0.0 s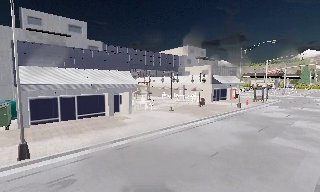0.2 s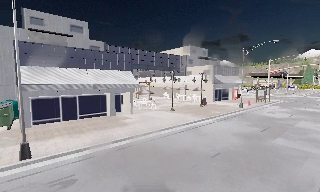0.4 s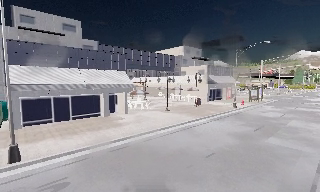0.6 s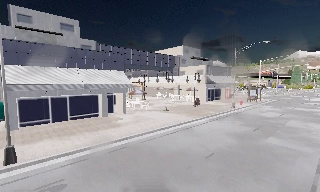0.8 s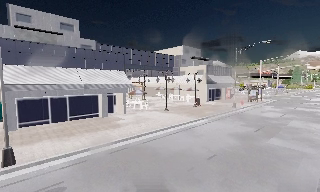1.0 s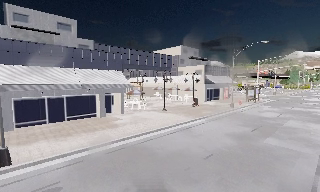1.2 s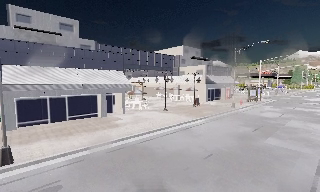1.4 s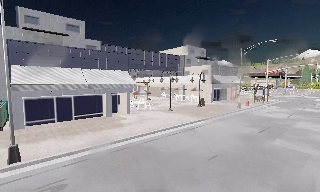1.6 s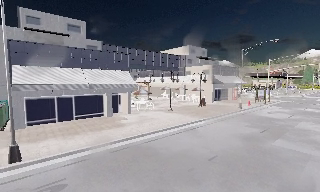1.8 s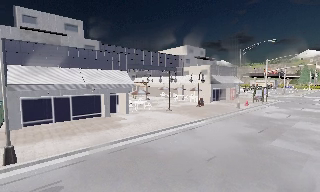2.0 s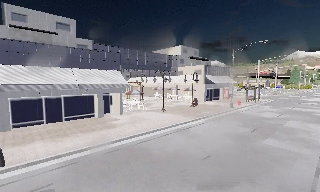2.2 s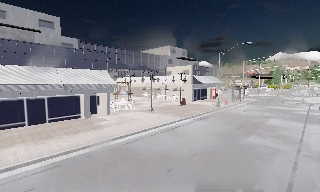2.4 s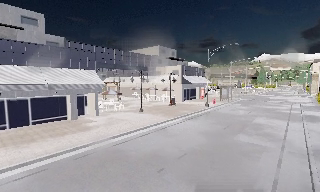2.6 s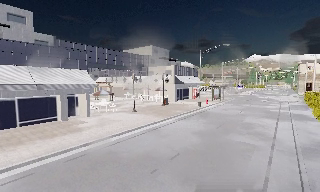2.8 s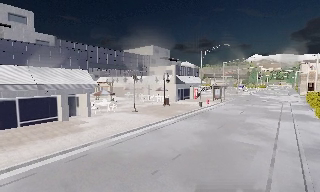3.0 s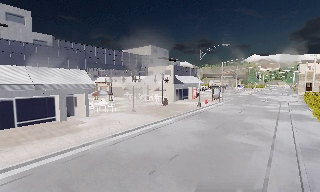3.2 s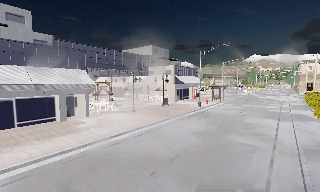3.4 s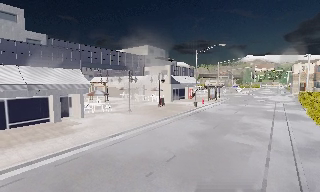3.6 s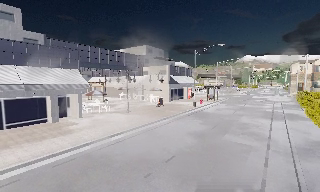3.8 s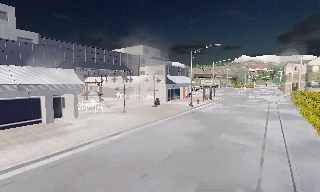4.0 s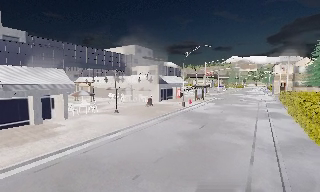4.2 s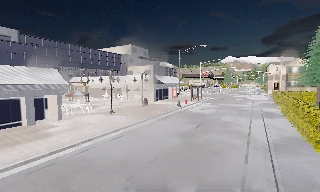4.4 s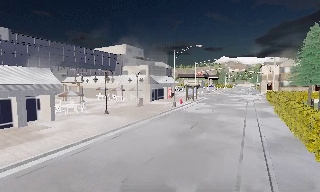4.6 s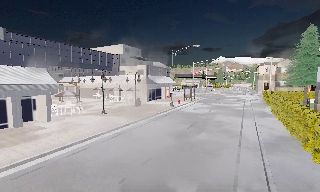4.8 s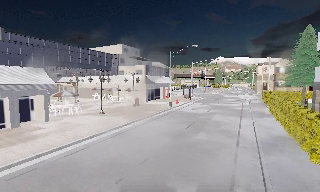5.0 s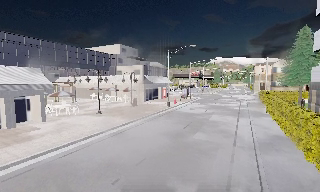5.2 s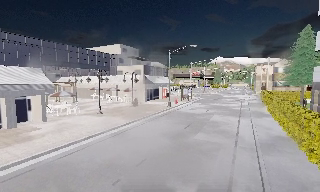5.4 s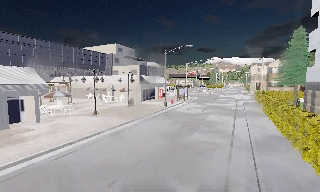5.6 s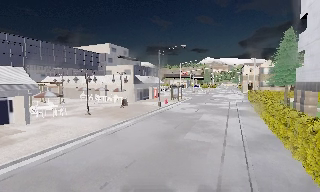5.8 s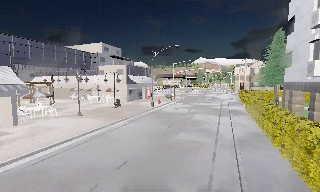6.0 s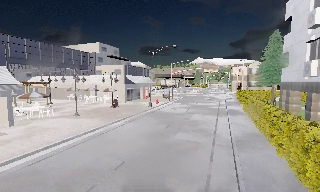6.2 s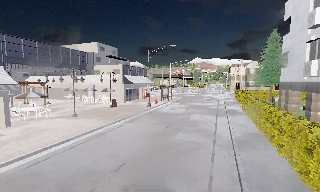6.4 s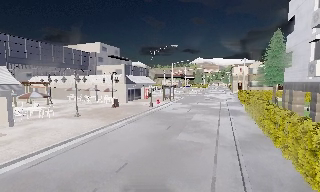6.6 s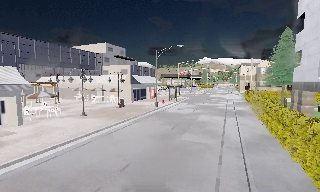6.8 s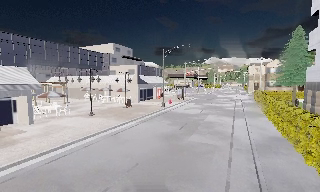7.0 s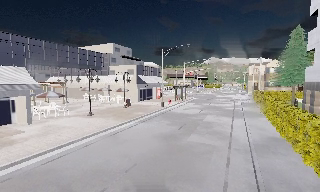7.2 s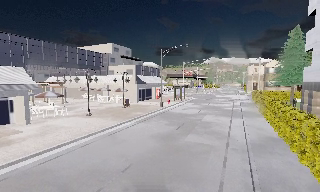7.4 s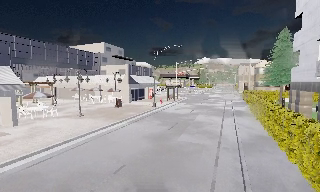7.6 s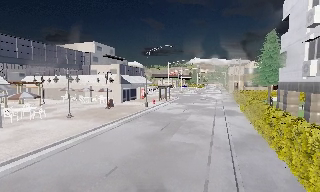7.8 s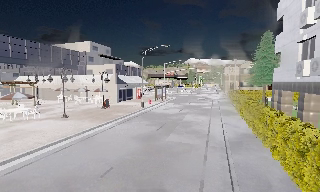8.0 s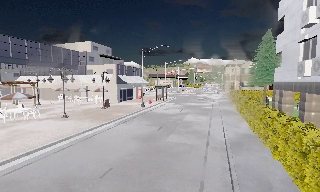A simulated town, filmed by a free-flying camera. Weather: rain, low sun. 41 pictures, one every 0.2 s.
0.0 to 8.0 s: The scene slides to the left, as the camera pans about 30 degrees to its right. It travels forward and to its right, about 2 m.
The film runs forward here.
